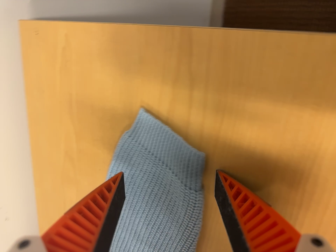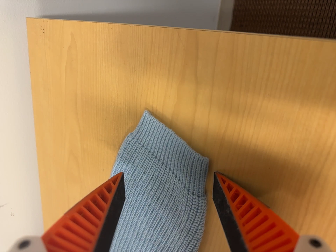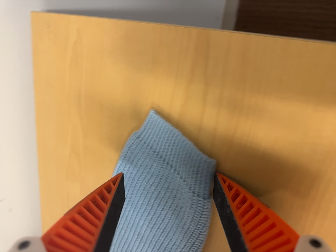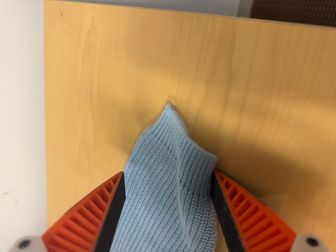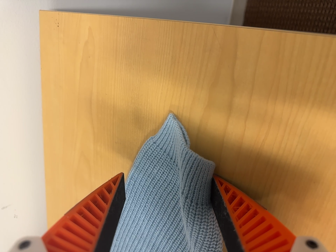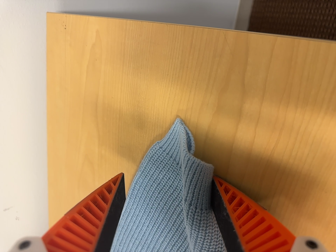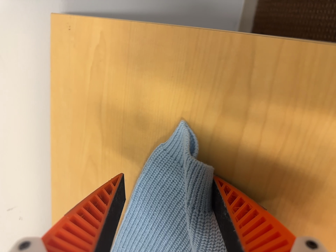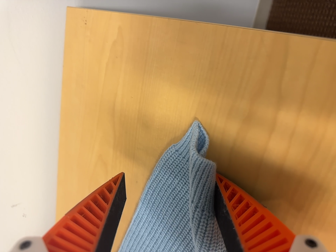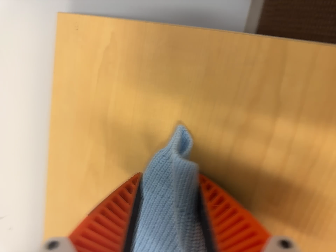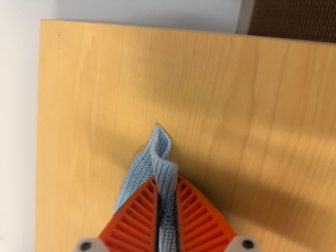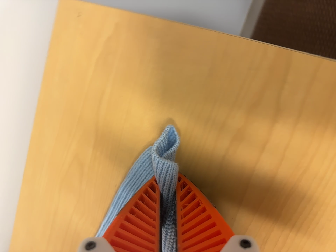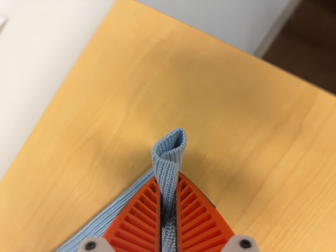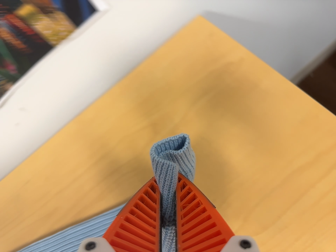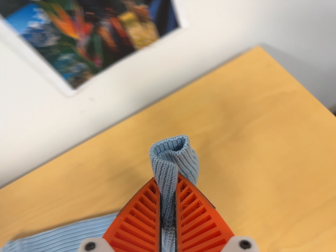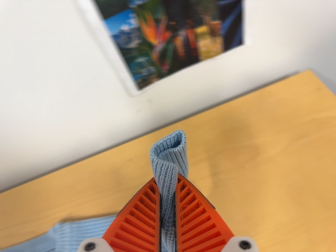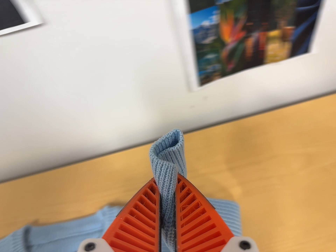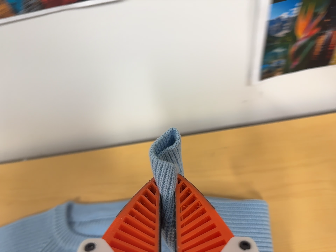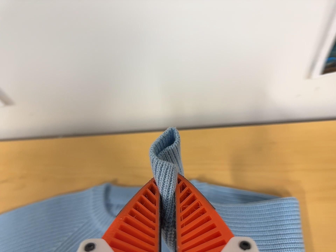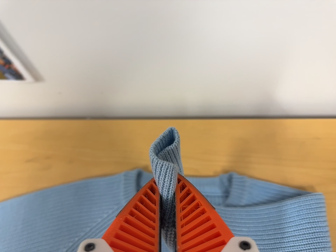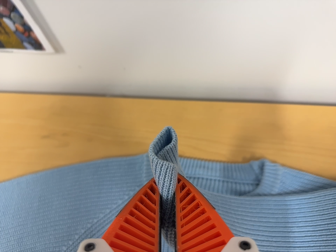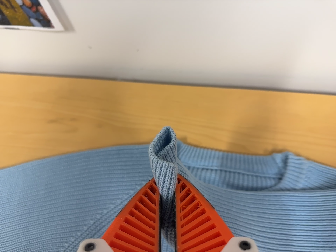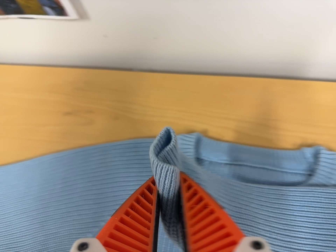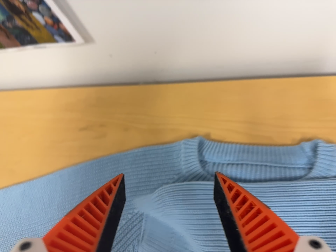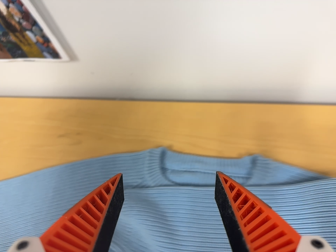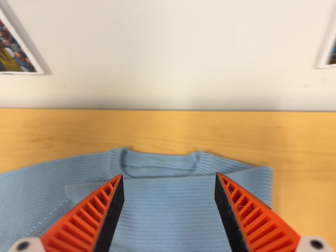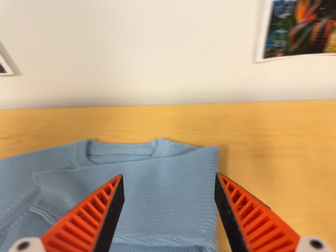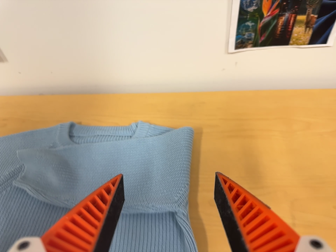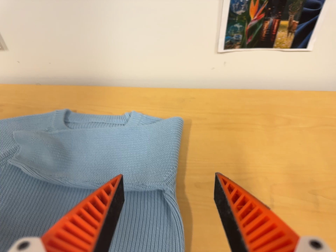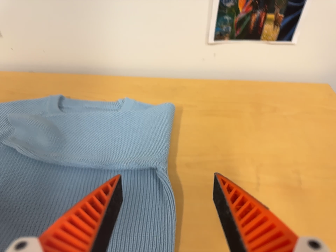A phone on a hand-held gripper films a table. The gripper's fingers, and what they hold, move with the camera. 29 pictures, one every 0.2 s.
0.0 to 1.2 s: The camera shifts only a little, or ends up much as it began.
1.2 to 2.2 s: The camera pans to its right by about 15 degrees. It travels to its left and toward the bottom of its view, about 12 cm. Its aim tips toward the top of its view by about 10 degrees. It rolls about its line of sight by about 25 degrees, and the scene rotates clockwise.
2.2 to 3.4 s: The camera travels to its left, about 40 cm, so close, fixed things drift to the right. It rolls about its line of sight by about 50 degrees, and the scene rotates clockwise.
3.4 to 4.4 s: The camera pans to its left by about 10 degrees. It travels to its left and forward, about 12 cm, so close, fixed things drift to the right.
4.4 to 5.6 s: The camera pans to its right by about 20 degrees. It travels backward, toward the bottom of its view and to its right, about 36 cm, so what stands in front gets smaller. Its aim tips toward the top of its view by about 15 degrees.
The film runs forward here.
